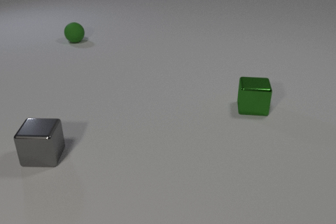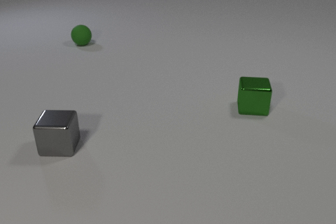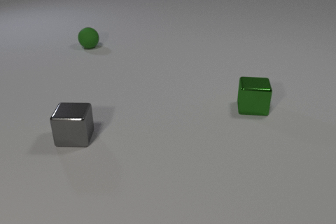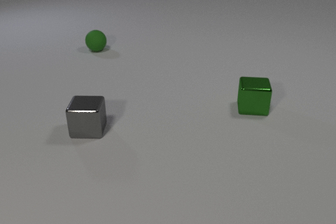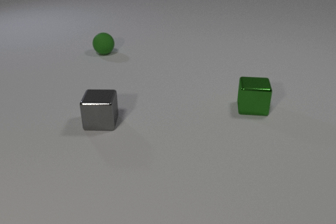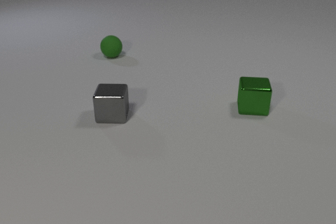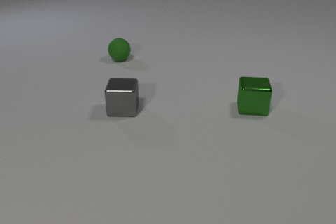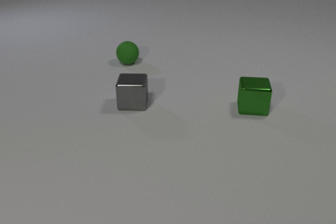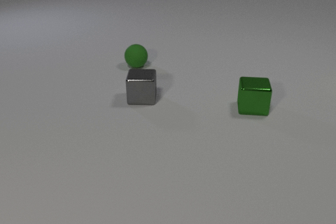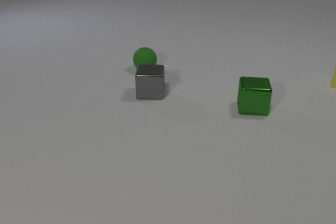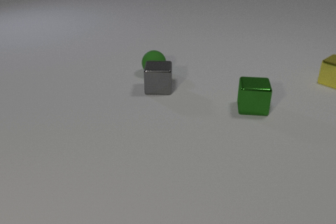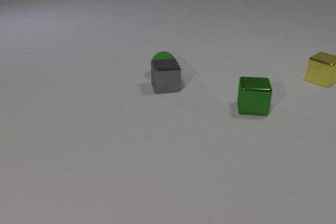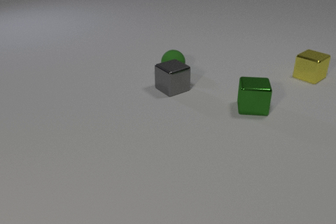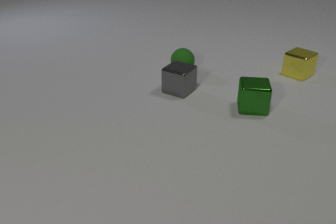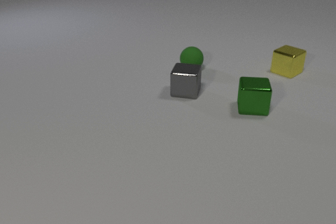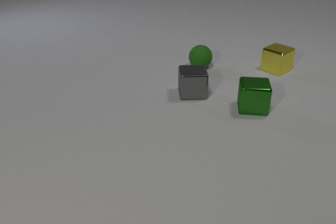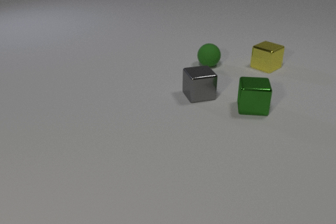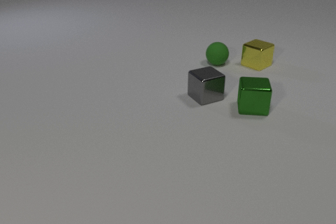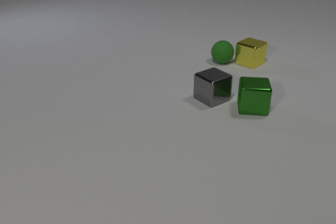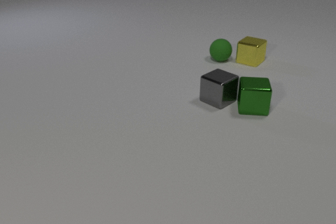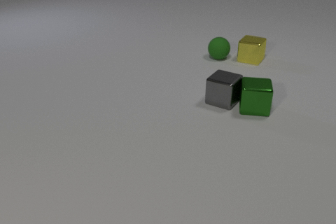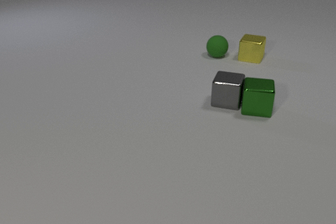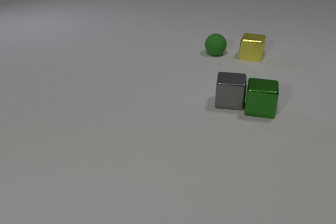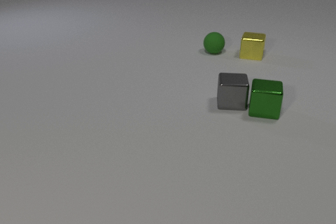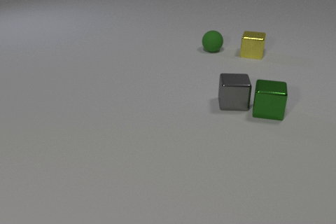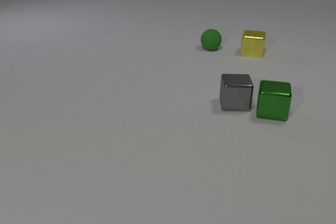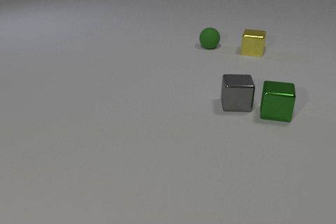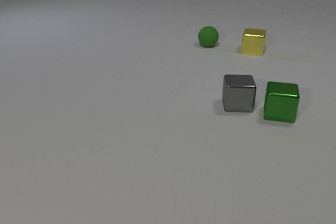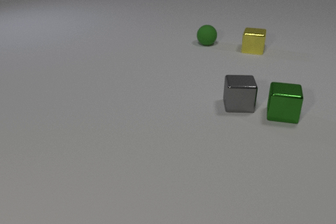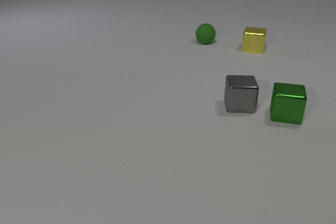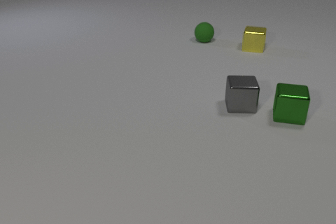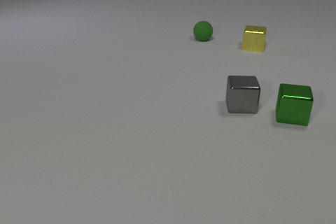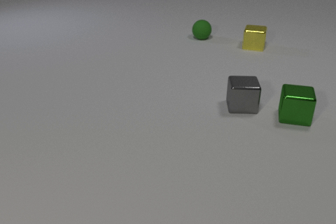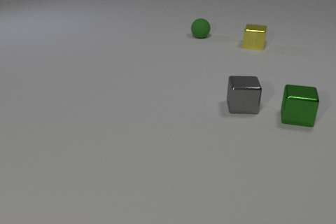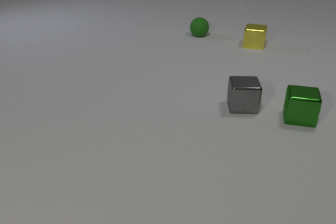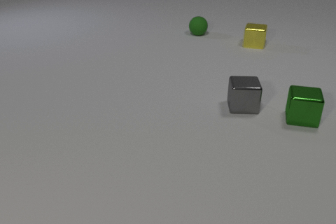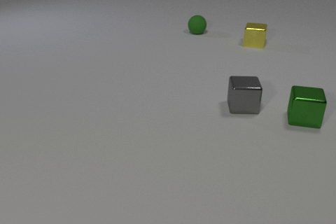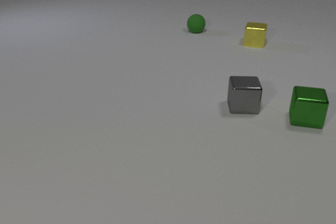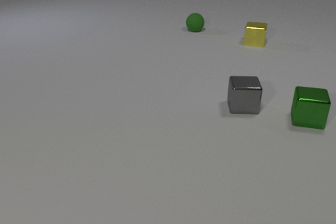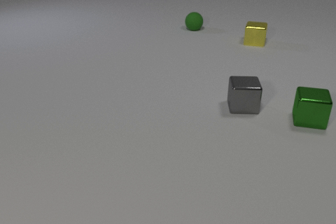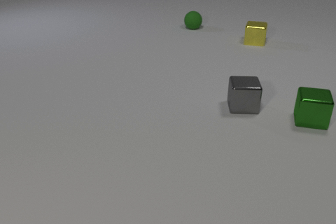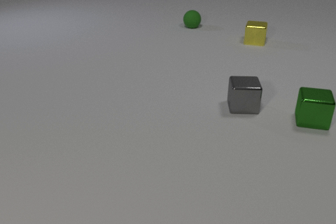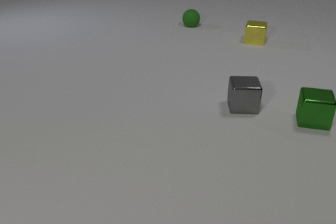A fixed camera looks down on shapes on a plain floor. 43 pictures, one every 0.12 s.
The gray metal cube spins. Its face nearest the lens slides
to the right.
The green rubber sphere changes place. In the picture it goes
to the right.
0.00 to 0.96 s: The green rubber sphere rolls toward the camera and to the right. The gray metal cube slides to the right and away from the camera.
0.96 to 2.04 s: The green rubber sphere rolls to the right. The gray metal cube slides to the right, spins so that its near face slides to the right, counterclockwise seen from above. The yellow metal cube comes in at the right edge, slides to the left. The green rubber sphere and the gray metal cube collide.
2.04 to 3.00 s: The green rubber sphere rolls away from the camera. The gray metal cube slides to the right, spins counterclockwise seen from above by about 60 degrees, its near face sliding to the right. The yellow metal cube slides away from the camera, spins so that its near face slides to the right, counterclockwise seen from above. The green metal cube slides to the right. The green rubber sphere and the yellow metal cube collide. The gray metal cube and the green metal cube collide.
3.00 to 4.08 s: The green rubber sphere rolls away from the camera. The gray metal cube slides to the right. The yellow metal cube slides away from the camera. The green metal cube slides to the right.
4.08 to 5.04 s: The green rubber sphere rolls away from the camera. The yellow metal cube slides away from the camera. The green metal cube slides to the right.
Are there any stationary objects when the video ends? yes.
How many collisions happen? 3.
Are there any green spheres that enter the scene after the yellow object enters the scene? no.
